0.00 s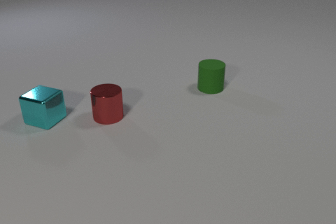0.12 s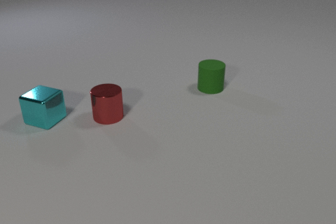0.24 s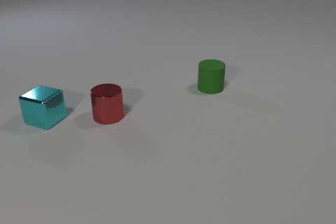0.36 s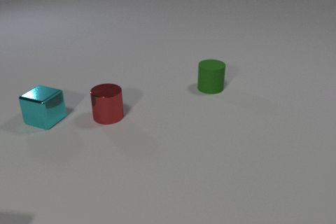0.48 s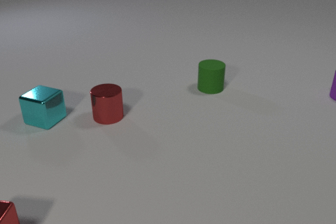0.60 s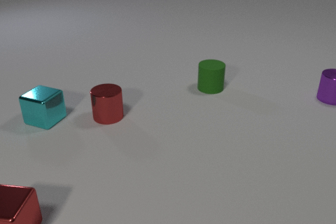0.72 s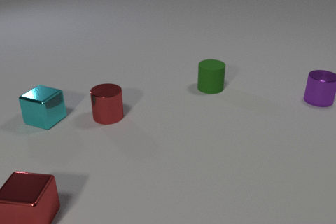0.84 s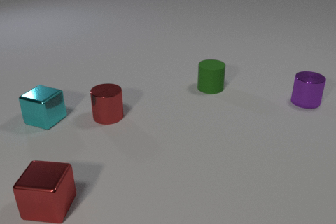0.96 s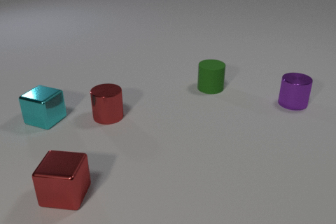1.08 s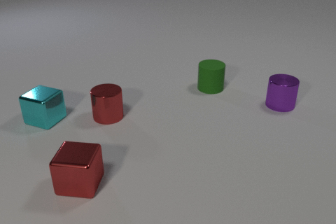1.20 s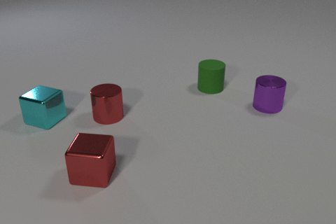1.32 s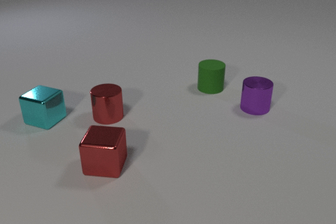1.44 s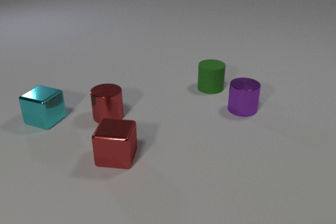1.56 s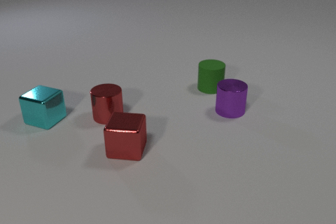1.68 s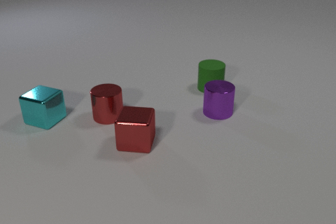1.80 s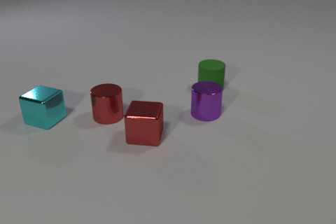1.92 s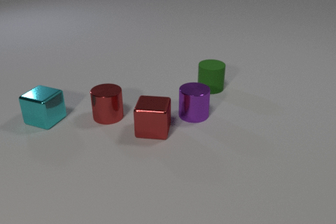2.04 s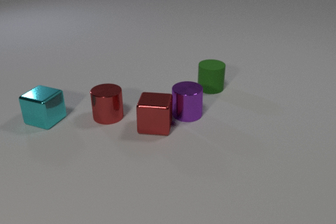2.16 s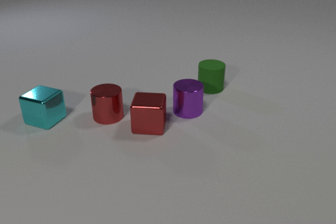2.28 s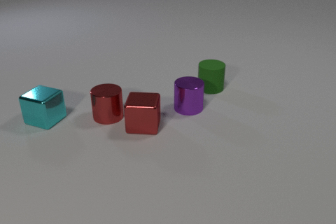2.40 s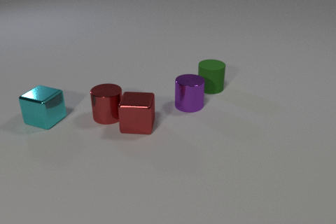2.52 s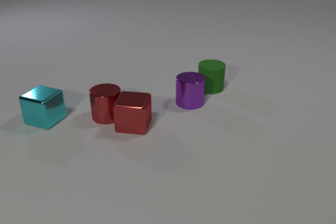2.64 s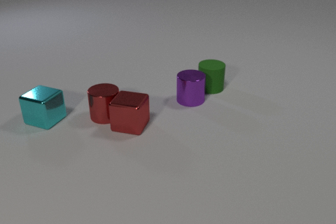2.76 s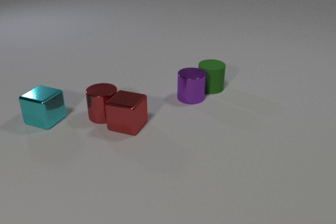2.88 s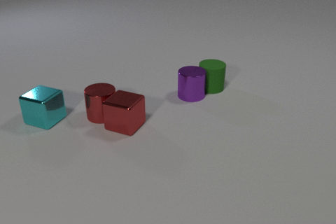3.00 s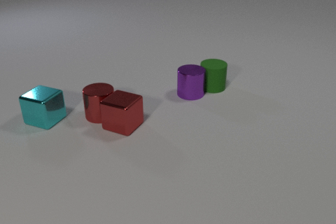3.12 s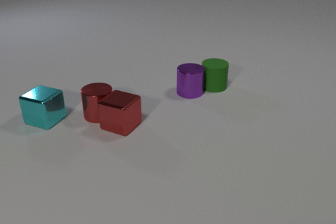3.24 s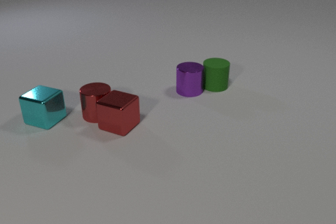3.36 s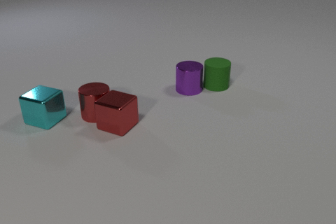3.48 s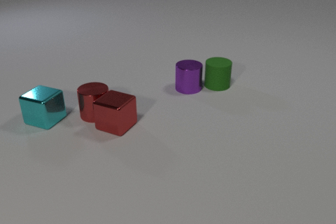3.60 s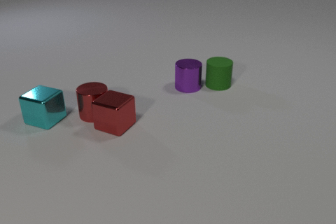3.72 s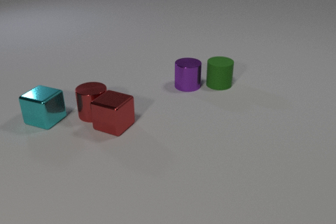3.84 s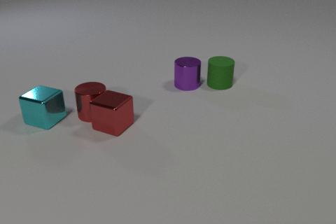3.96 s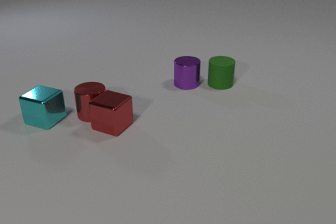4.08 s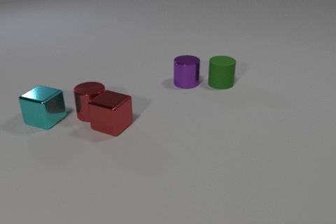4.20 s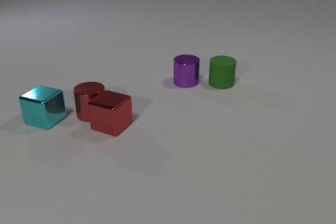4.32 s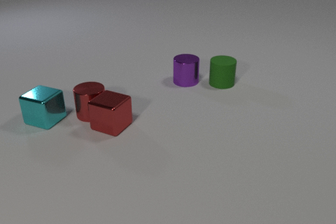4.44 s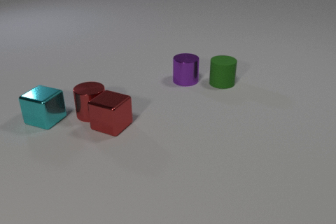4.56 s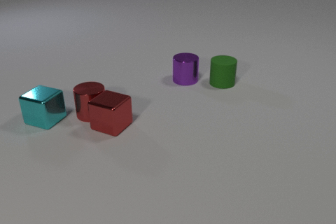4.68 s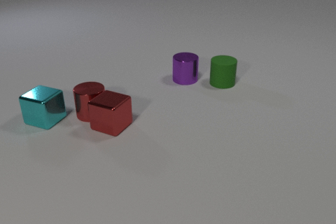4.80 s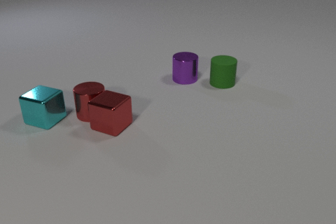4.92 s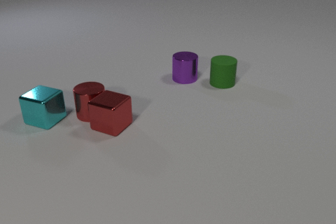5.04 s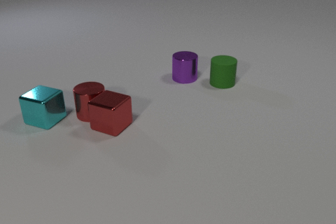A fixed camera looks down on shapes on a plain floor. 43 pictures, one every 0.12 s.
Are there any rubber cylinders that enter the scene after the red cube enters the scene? no.
What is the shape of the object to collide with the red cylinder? cube.
What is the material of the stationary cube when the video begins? metal.
0.00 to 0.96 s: The red metal cube comes in at the bottom edge, slides to the right and away from the camera. The purple metal cylinder comes in at the right edge, slides to the left and toward the camera.
0.96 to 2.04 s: The red metal cube slides away from the camera and to the right. The purple metal cylinder slides to the left and toward the camera. The red metal cube and the purple metal cylinder collide.
2.04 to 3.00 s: The red metal cube slides to the left. The purple metal cylinder slides away from the camera. The red metal cylinder slides to the left. The red metal cube and the red metal cylinder collide. The purple metal cylinder and the green rubber cylinder collide.
3.00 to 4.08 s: The red metal cube slides to the left. The purple metal cylinder slides away from the camera. The red metal cylinder slides to the left. The green rubber cylinder slides away from the camera and to the right.
4.08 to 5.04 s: The purple metal cylinder slides away from the camera.
